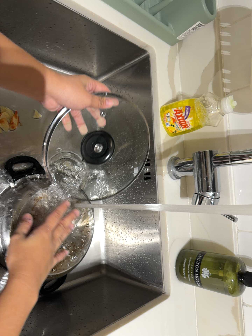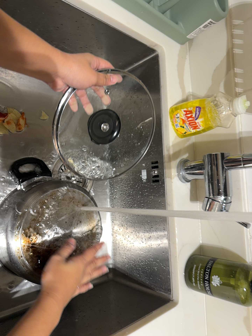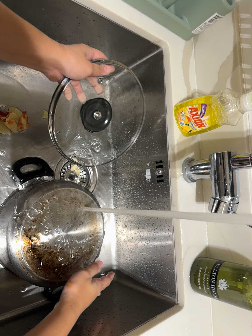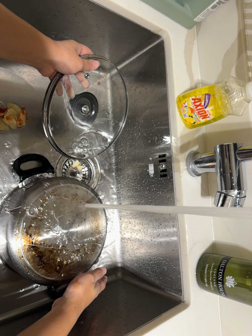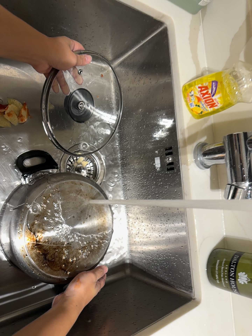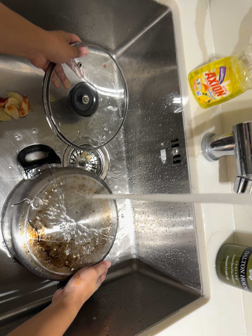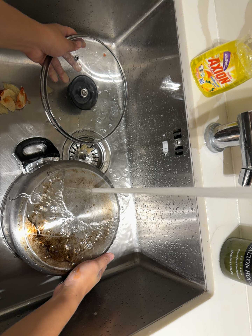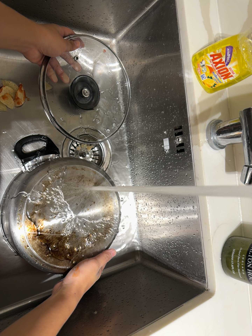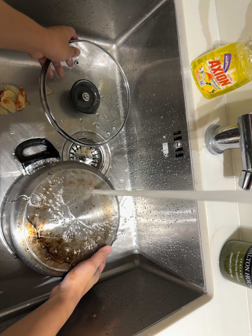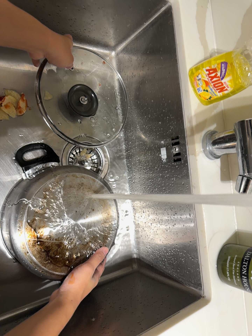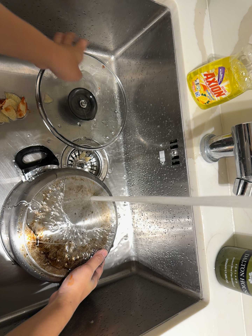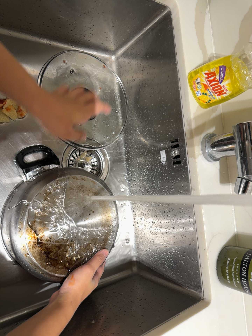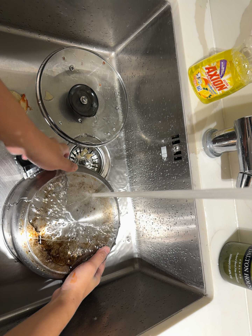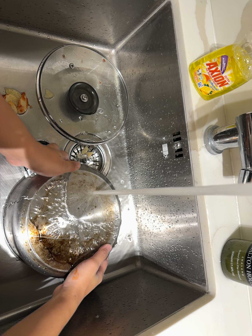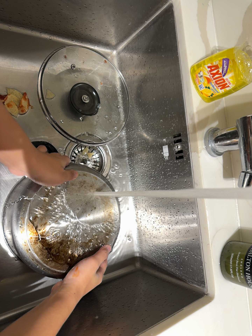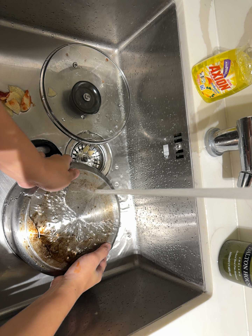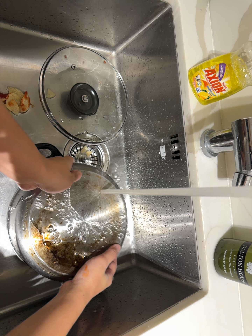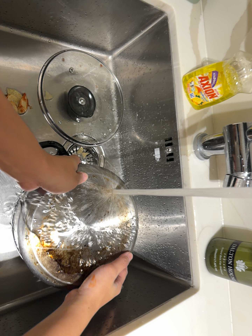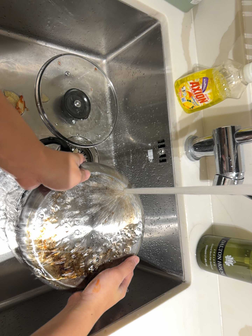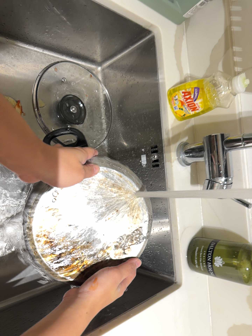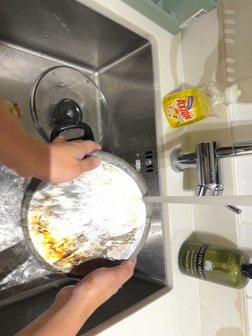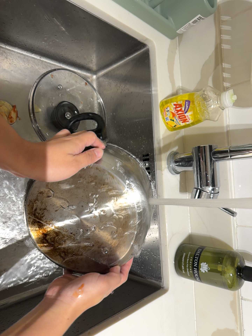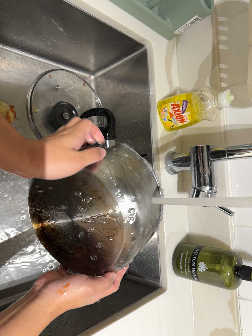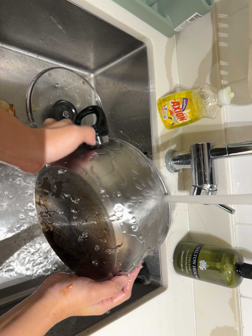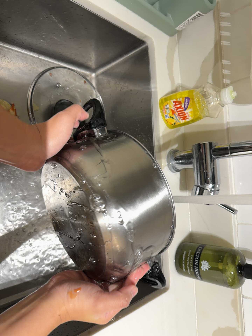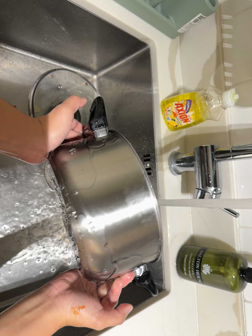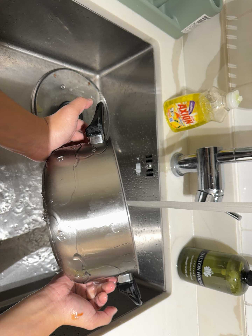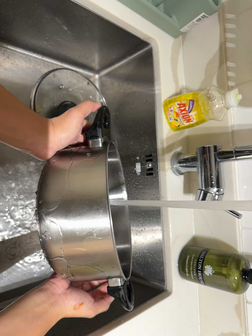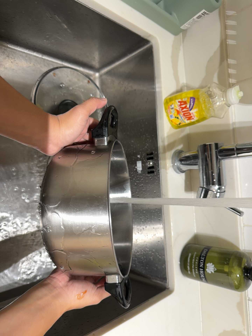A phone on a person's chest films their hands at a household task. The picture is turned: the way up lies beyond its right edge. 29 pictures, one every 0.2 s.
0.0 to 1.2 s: The scene slides to the right, as the camera pans about 10 degrees to its left. It travels forward, about 10 cm, so what stands in front looms larger.
1.2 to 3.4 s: The camera shifts only a little, or ends up much as it began.
3.4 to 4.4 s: The camera travels backward, about 6 cm, so what stands in front gets smaller.
4.4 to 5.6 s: The camera keeps its place and its aim.
The film runs forward here.
